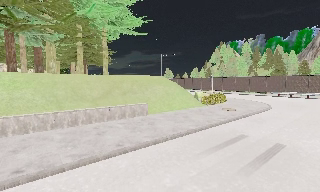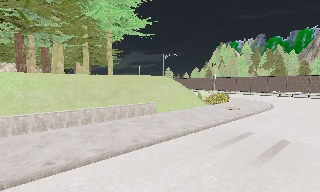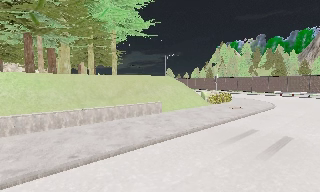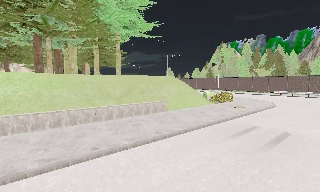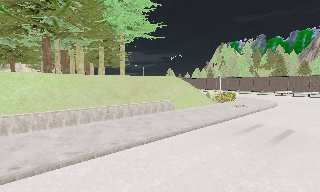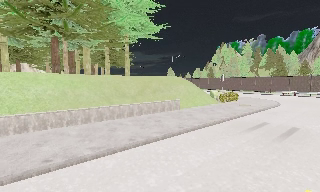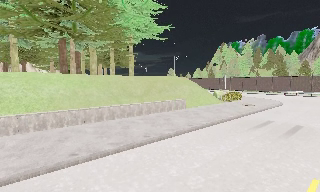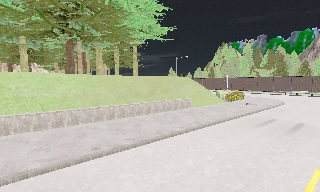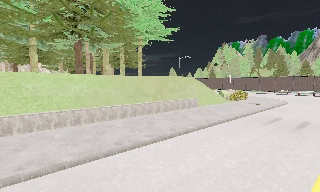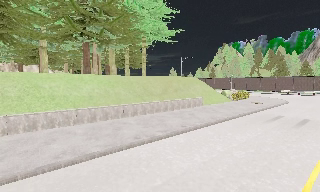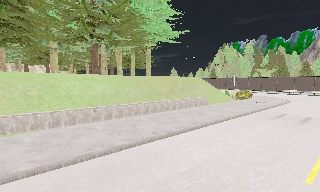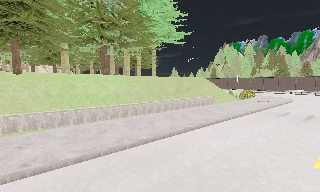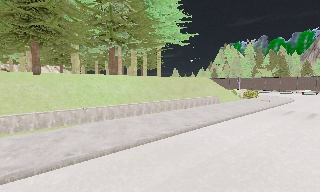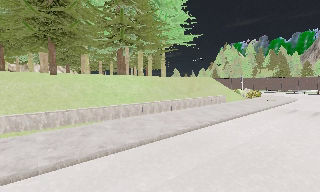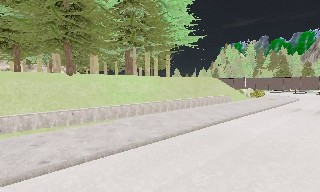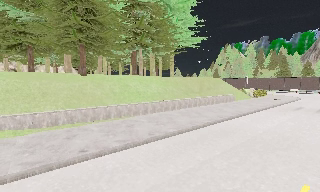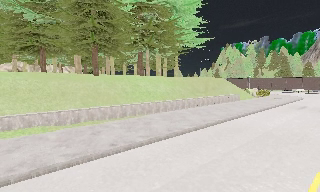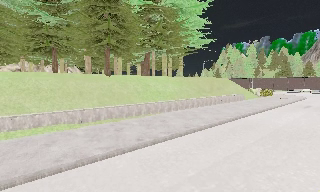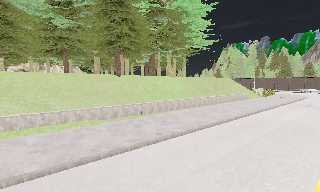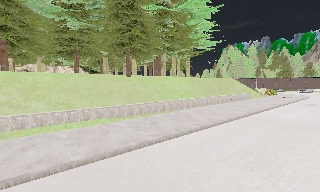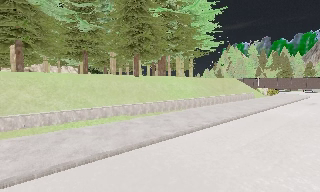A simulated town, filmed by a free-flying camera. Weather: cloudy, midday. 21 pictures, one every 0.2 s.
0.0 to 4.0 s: The camera travels to its left and backward, about 16 m, so close, fixed things drift to the right.
The film runs forward here.
